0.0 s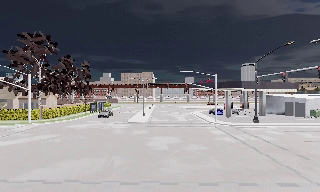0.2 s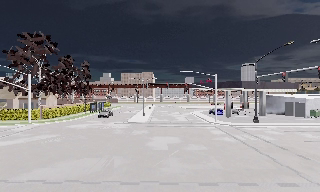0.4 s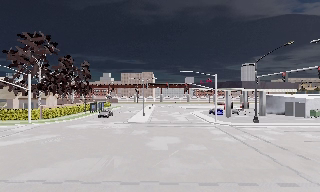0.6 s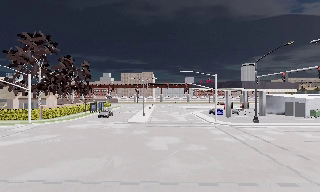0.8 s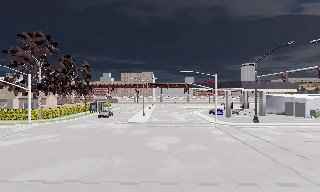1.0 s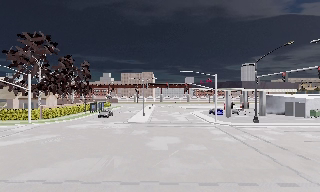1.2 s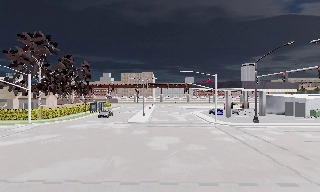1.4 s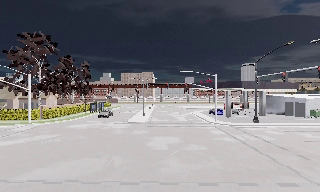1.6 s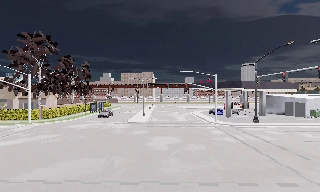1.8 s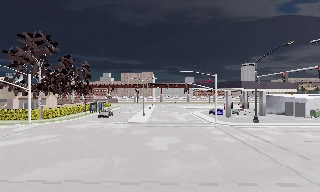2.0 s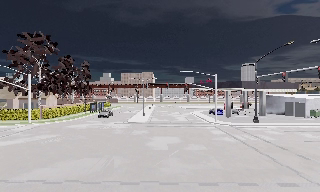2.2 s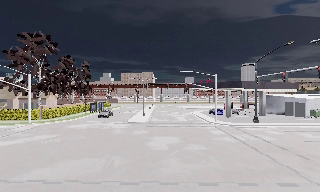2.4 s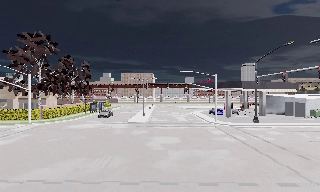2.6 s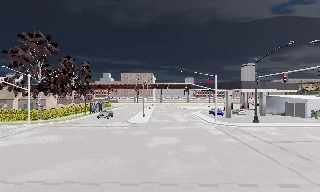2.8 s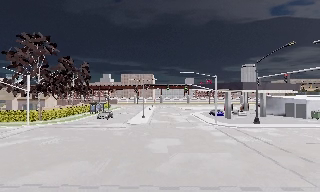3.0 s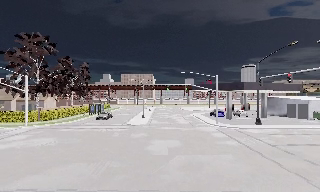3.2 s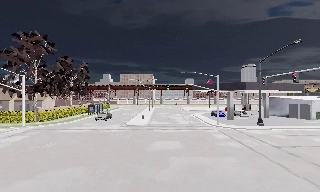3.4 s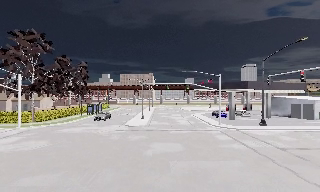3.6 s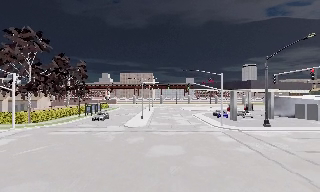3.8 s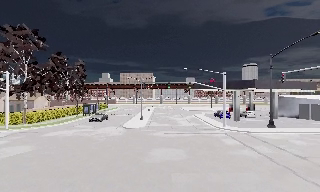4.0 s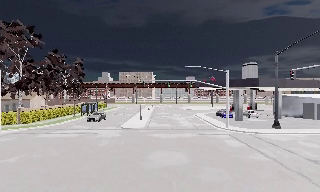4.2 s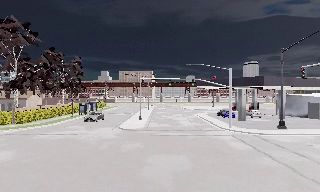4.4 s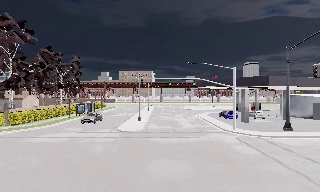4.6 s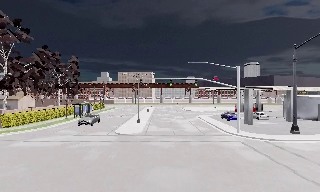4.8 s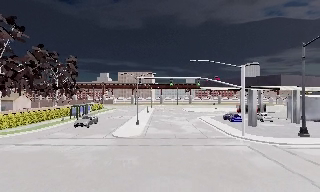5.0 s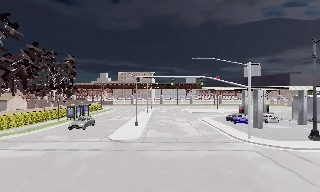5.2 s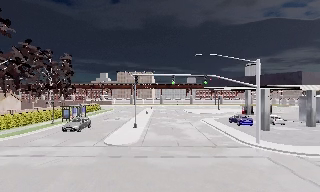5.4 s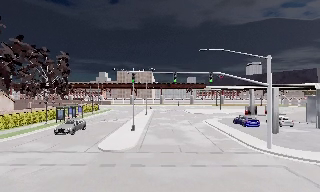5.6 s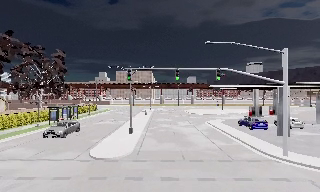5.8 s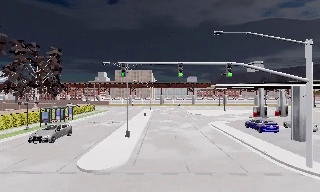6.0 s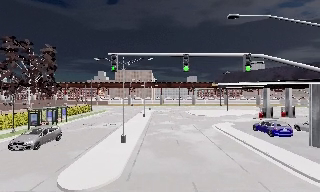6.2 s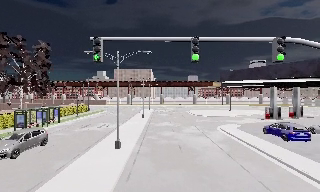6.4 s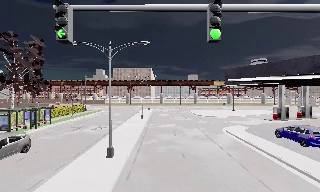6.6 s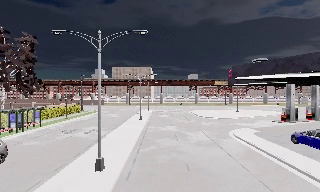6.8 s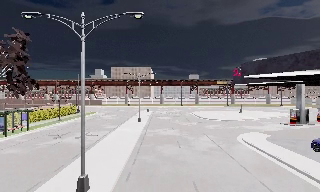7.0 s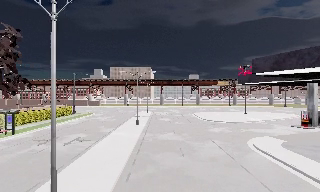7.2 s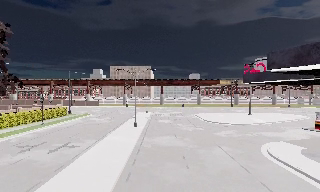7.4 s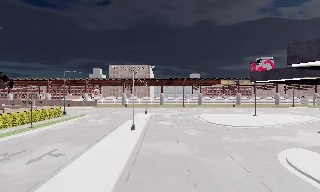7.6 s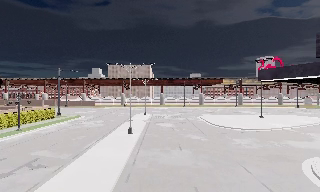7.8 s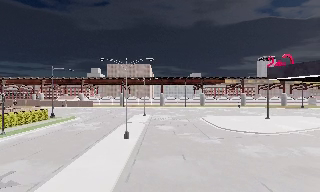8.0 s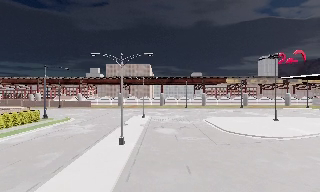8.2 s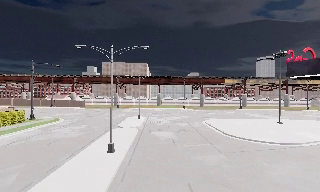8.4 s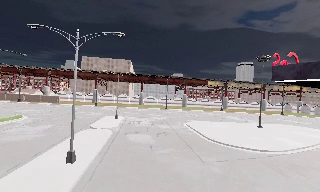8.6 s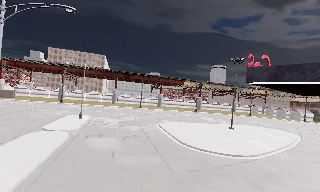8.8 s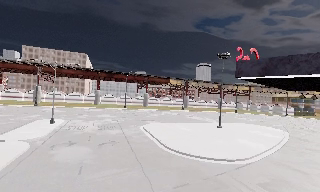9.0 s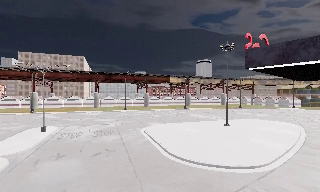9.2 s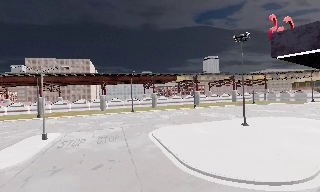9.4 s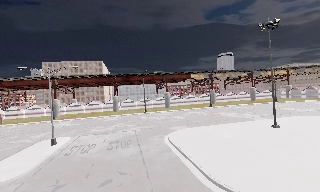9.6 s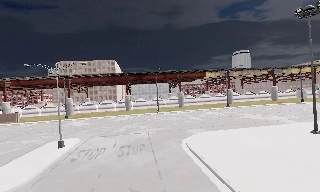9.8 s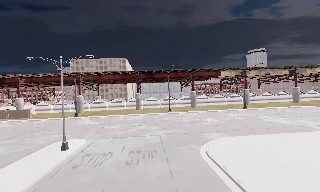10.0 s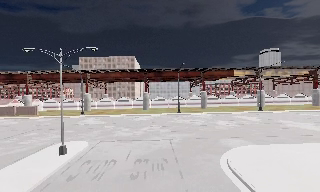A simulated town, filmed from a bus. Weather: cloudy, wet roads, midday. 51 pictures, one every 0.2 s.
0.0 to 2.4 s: The camera keeps its place and its aim.
2.4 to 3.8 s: The camera travels forward, about 3.5 m, so what stands in front looms larger. It gains speed.
3.8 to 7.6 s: The camera travels forward, about 30 m, so what stands in front looms larger. It gains speed.
7.6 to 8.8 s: The camera pans to its right, which is clockwise from overhead, by about 20 degrees. It travels forward, about 12 m, so what stands in front looms larger.
8.8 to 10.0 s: The scene slides to the right, as the camera pans about 20 degrees to its left. It travels forward, about 12 m, so what stands in front looms larger.
The film runs forward here.
